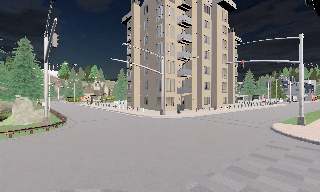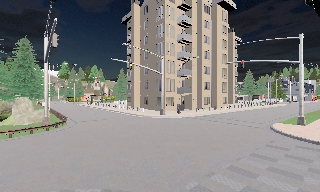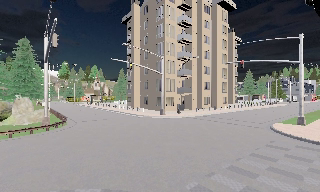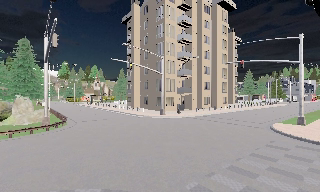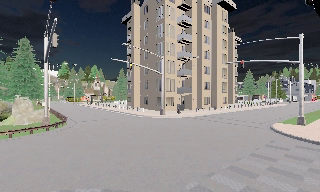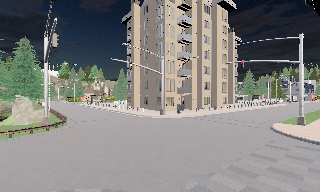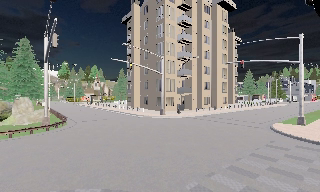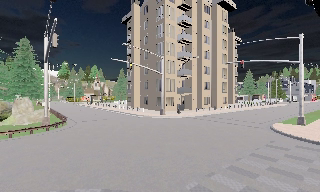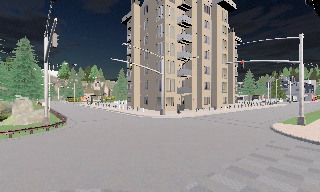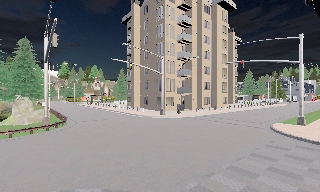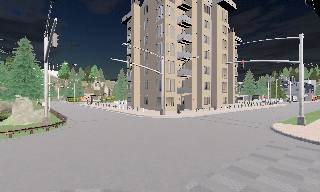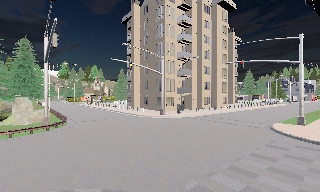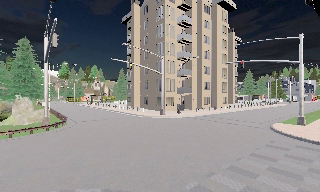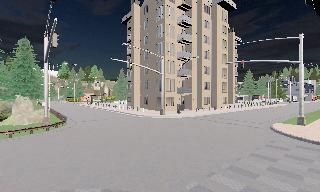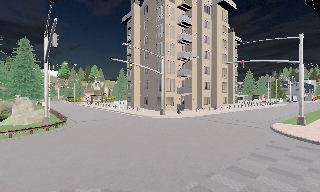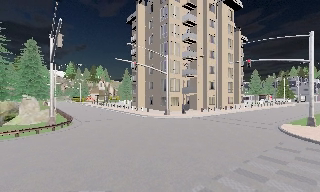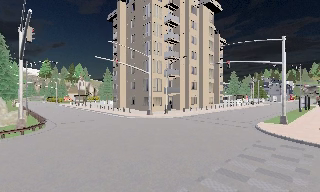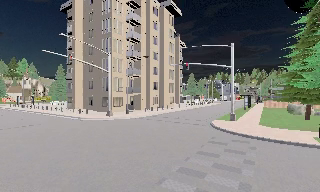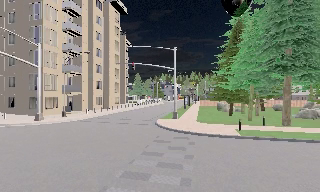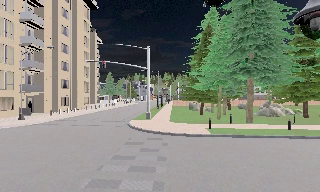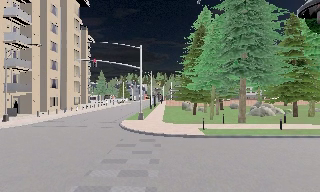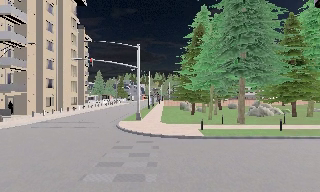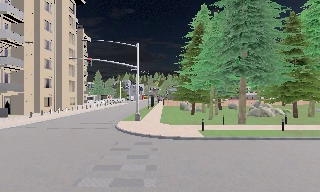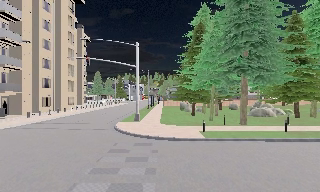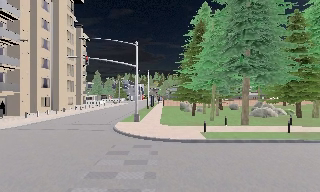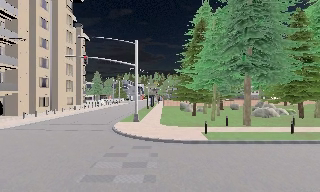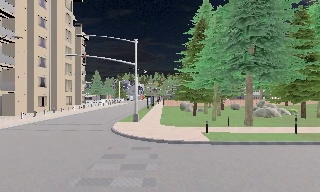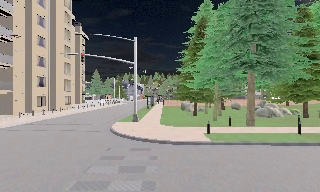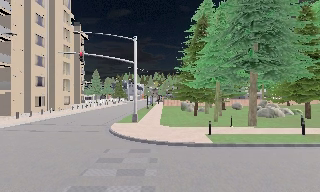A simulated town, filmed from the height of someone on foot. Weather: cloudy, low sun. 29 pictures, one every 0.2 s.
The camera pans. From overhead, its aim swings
clockwise.
The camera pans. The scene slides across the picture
to the left.
0.0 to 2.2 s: The camera keeps its place and its aim.
2.2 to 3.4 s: The scene slides to the left, as the camera pans about 20 degrees to its right. It travels forward, about 0.5 m, so what stands in front looms larger. It gains speed.
3.4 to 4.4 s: The camera pans to its right, which is clockwise from overhead, by about 30 degrees. It travels forward, about 1.5 m.
4.4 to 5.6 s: The camera travels forward, about 1.5 m, so what stands in front looms larger.
The film runs forward here.
